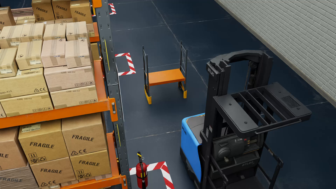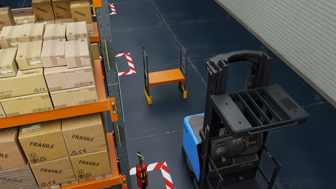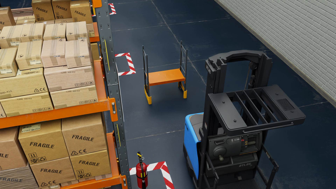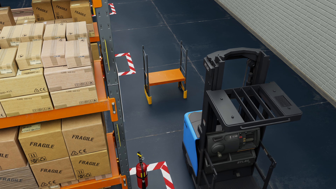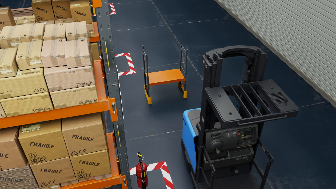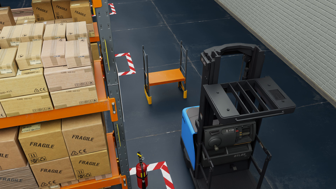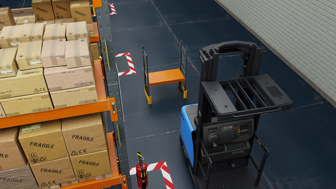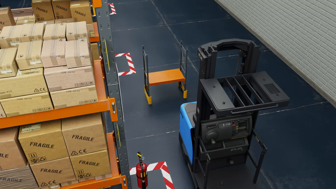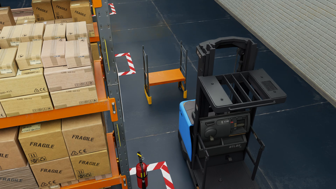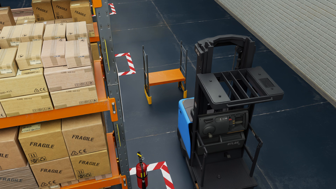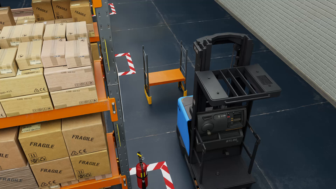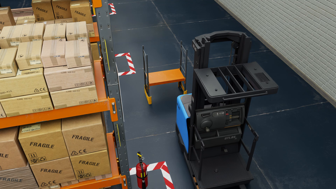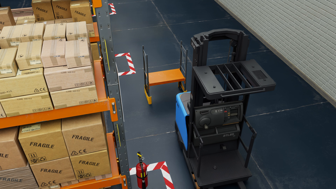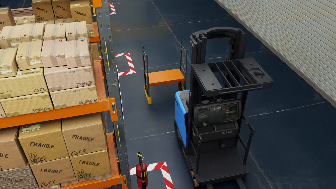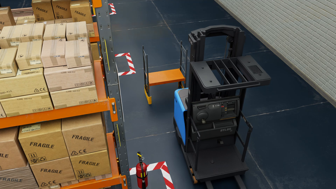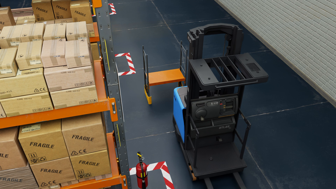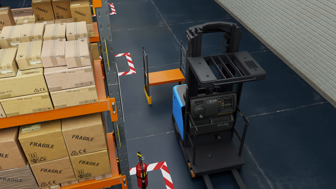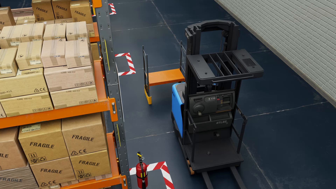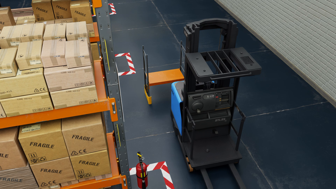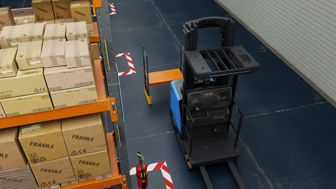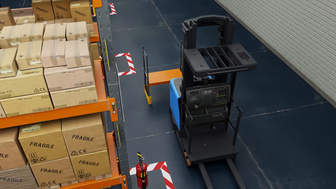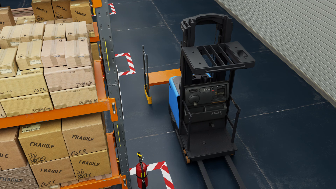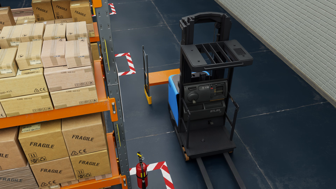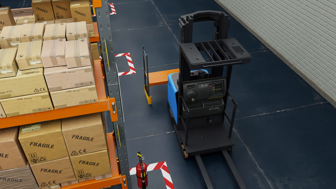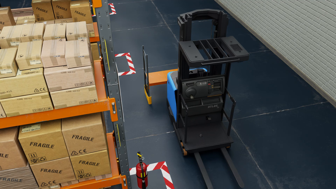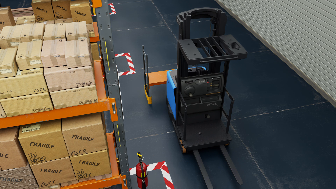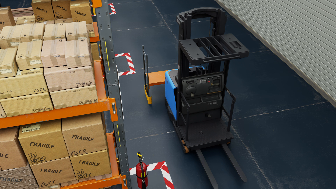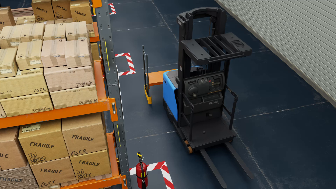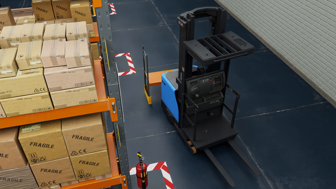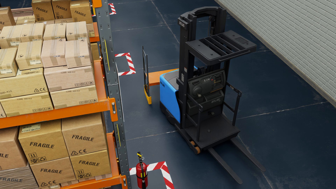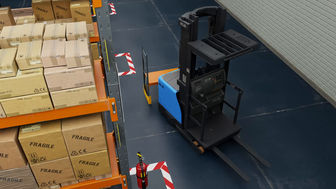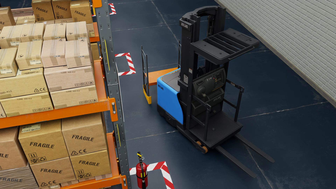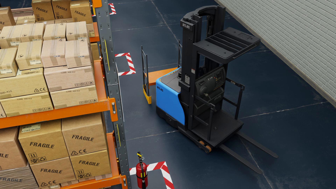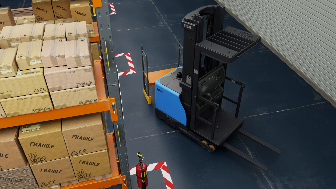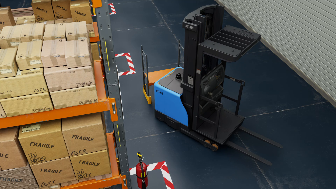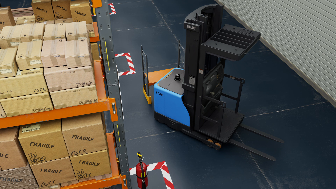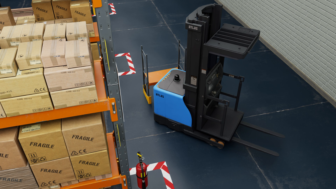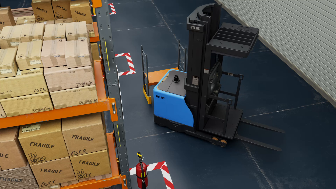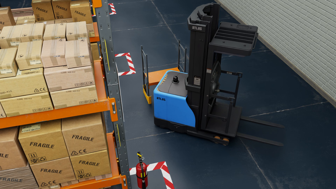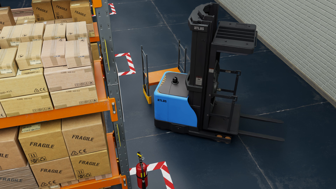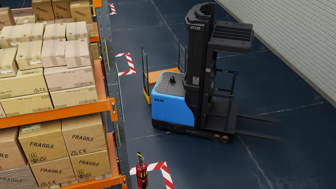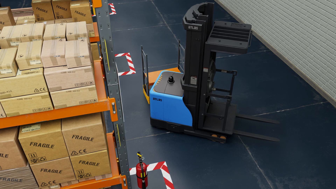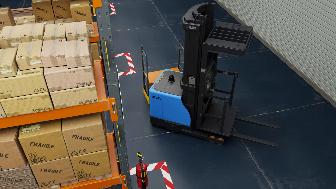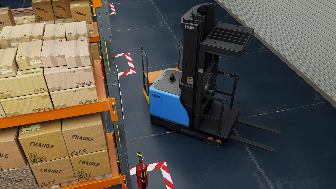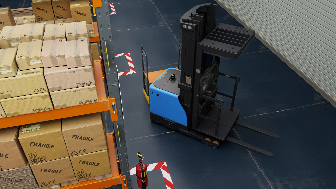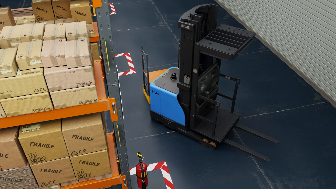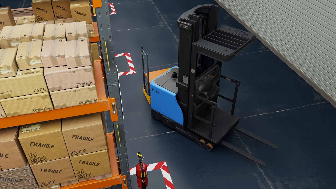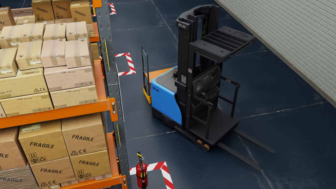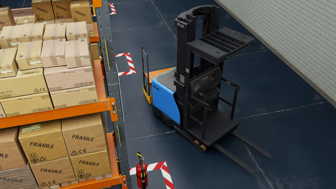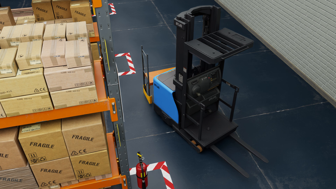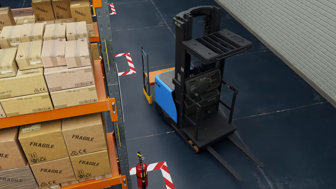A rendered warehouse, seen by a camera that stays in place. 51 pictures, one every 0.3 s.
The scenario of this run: A forklift runs into an object in its way.
